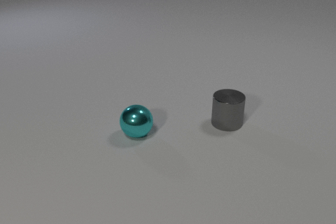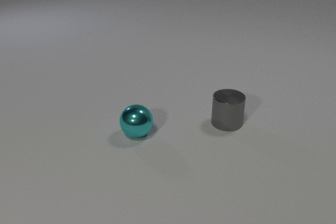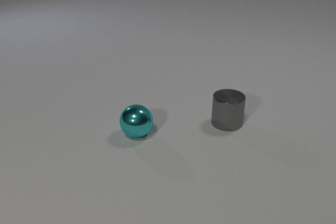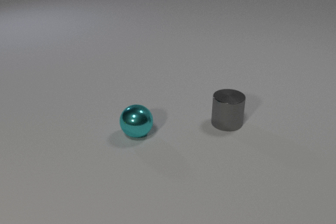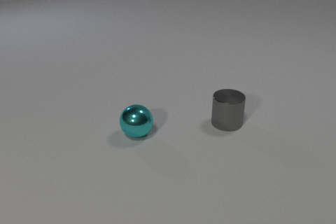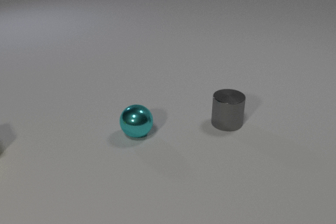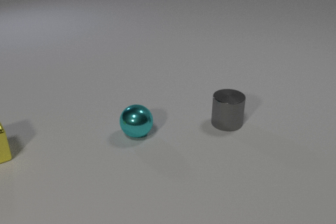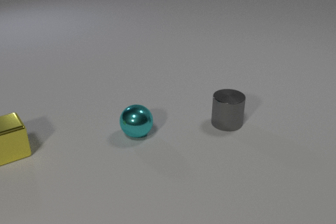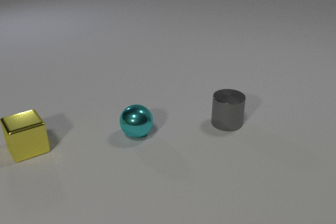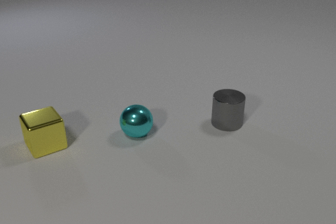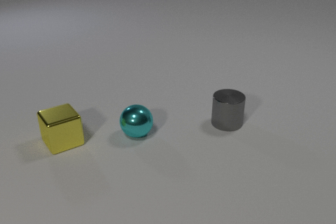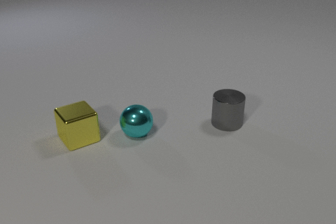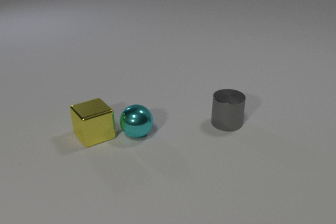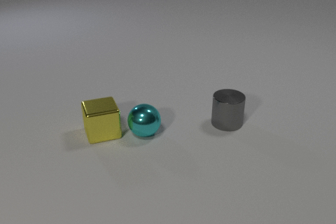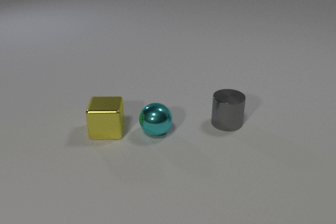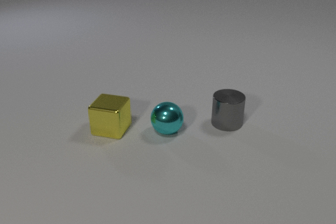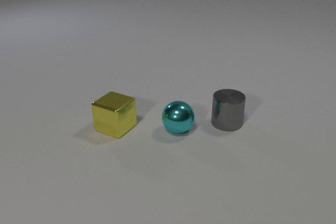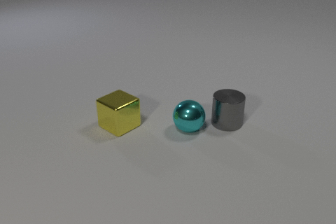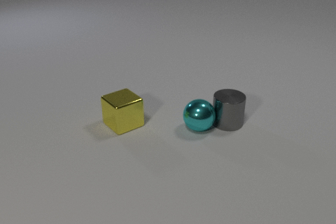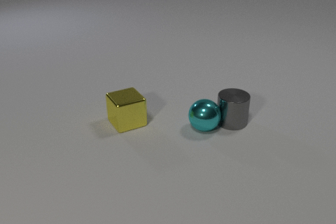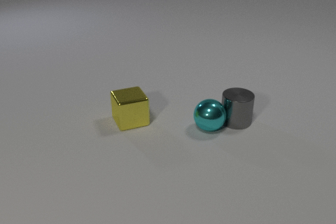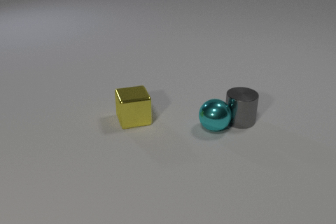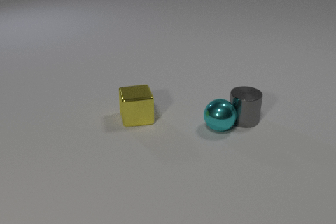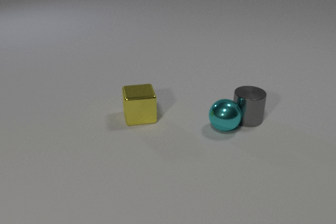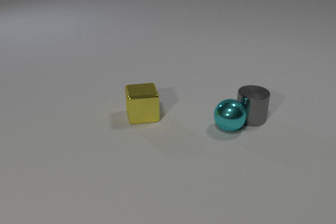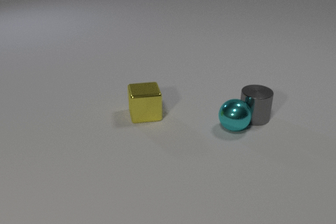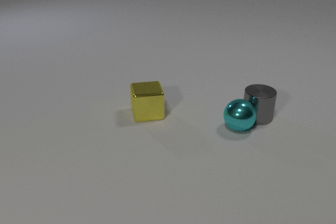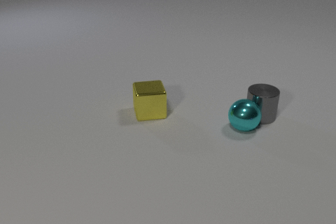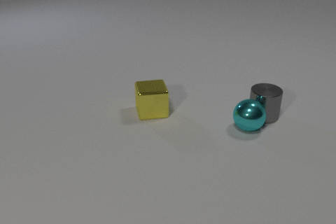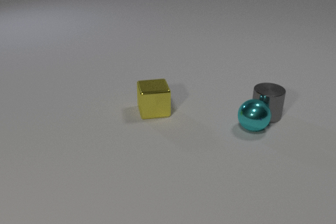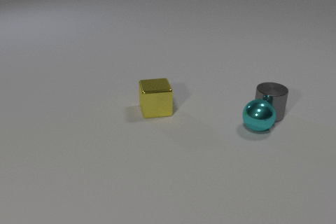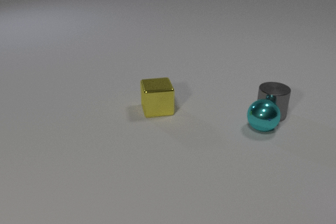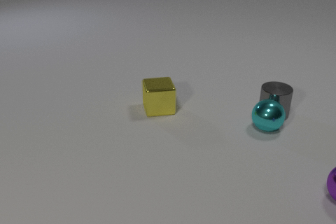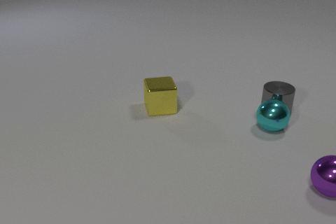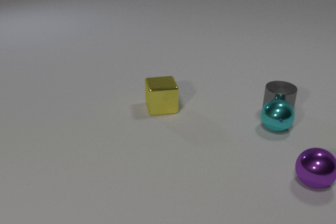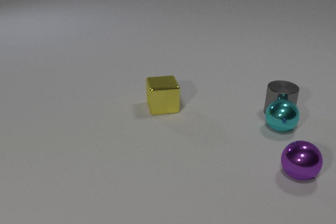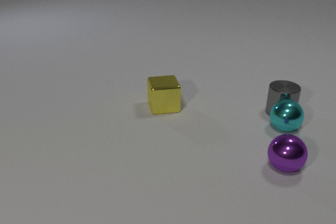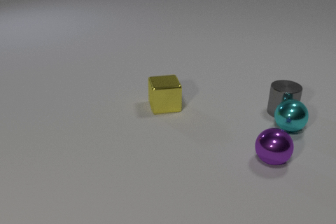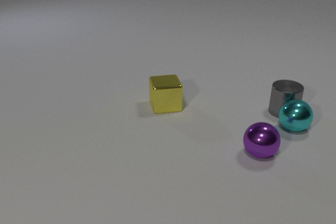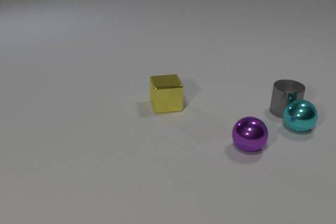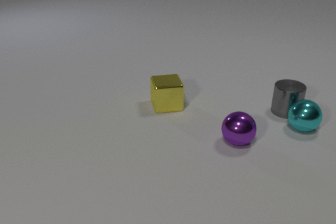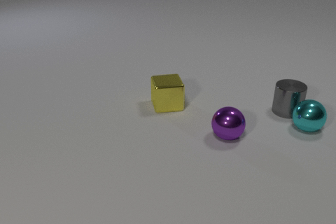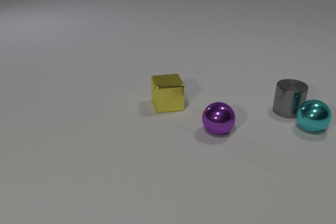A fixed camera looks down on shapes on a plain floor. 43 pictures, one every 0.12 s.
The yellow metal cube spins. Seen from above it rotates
clockwise.
The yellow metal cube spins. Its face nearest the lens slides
to the left.
0.00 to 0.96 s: The yellow metal cube comes in at the left edge, slides to the right.
0.96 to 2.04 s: The yellow metal cube slides to the right, spins clockwise seen from above by about 75 degrees, its near face sliding to the left. The cyan metal sphere rolls to the right. The yellow metal cube and the cyan metal sphere collide.
2.04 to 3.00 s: The yellow metal cube slides to the right and away from the camera, spins so that its near face slides to the left, clockwise seen from above. The cyan metal sphere rolls to the right. The gray metal cylinder slides to the right and away from the camera. The cyan metal sphere and the gray metal cylinder collide.
3.00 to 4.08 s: The yellow metal cube slides to the right and away from the camera. The cyan metal sphere rolls to the right. The purple metal sphere comes in at the right edge, rolls to the left and away from the camera. The gray metal cylinder slides to the right and away from the camera.
4.08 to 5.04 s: The yellow metal cube slides to the right. The cyan metal sphere rolls to the right. The purple metal sphere rolls to the left and away from the camera. The gray metal cylinder slides to the right and away from the camera.
Are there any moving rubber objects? no.
How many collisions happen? 2.
How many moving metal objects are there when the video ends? 4.
